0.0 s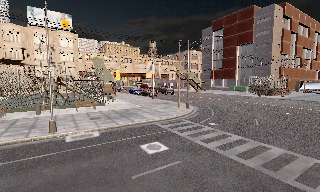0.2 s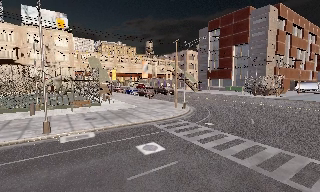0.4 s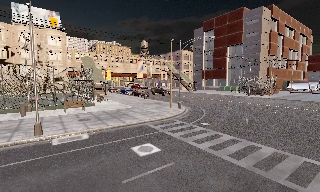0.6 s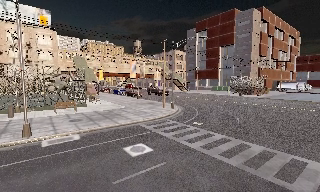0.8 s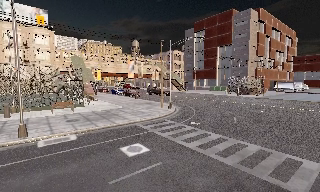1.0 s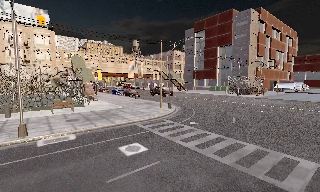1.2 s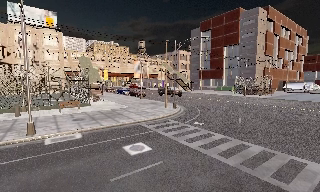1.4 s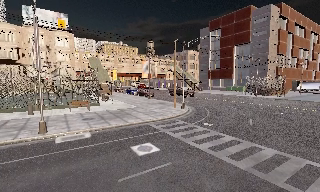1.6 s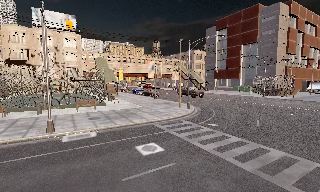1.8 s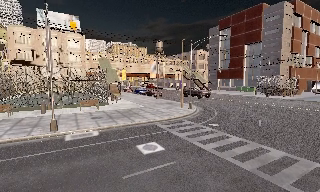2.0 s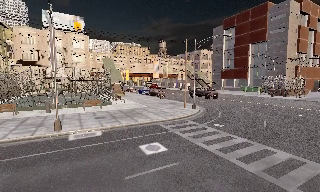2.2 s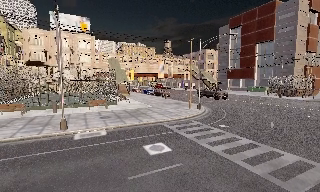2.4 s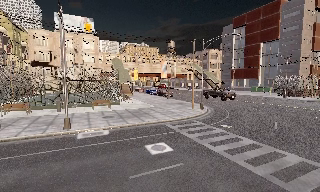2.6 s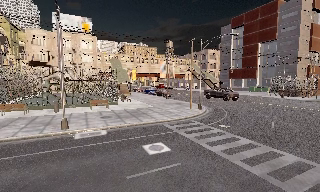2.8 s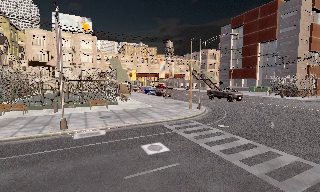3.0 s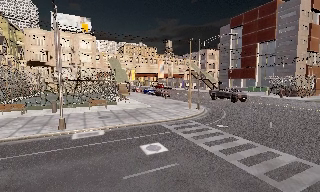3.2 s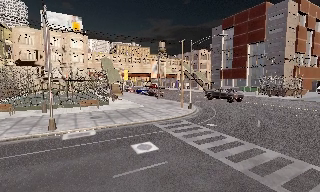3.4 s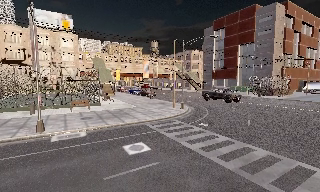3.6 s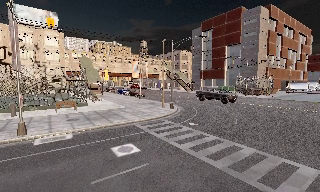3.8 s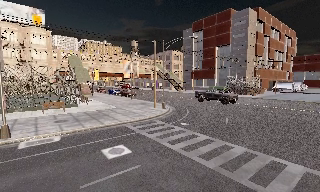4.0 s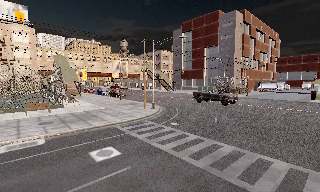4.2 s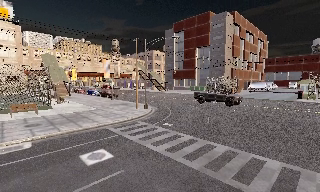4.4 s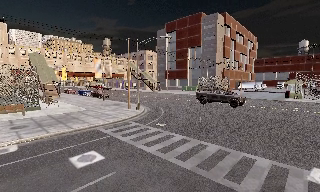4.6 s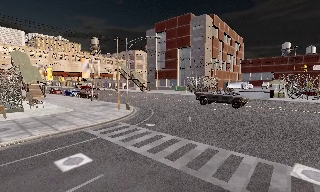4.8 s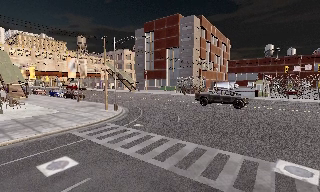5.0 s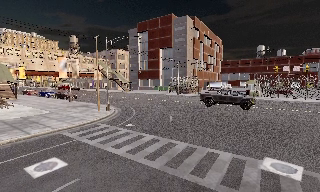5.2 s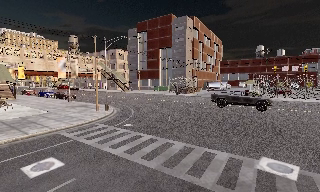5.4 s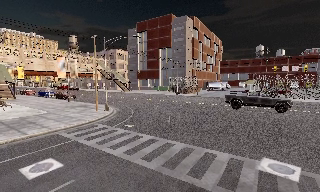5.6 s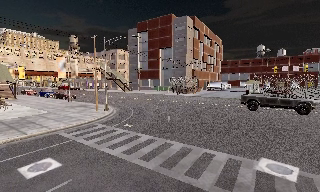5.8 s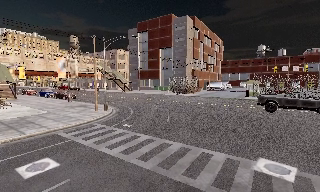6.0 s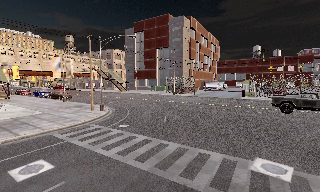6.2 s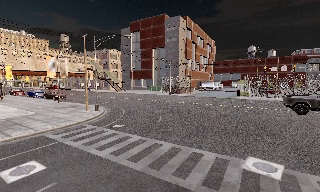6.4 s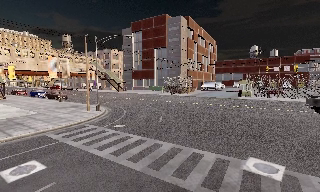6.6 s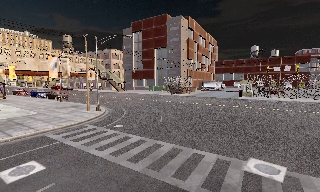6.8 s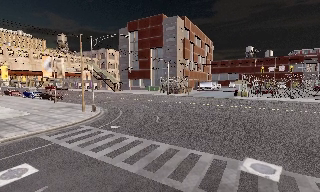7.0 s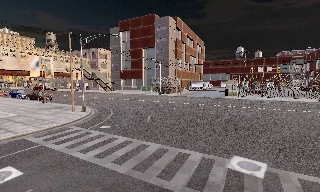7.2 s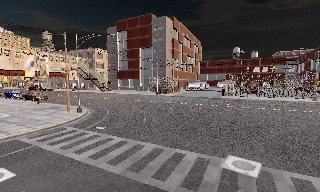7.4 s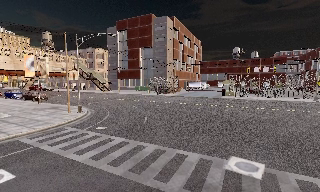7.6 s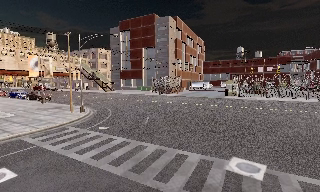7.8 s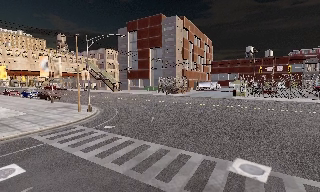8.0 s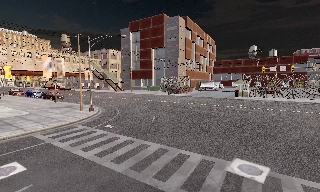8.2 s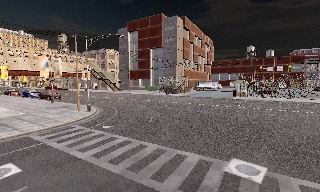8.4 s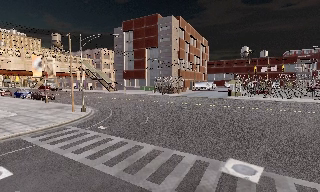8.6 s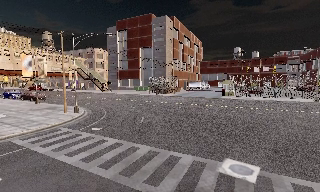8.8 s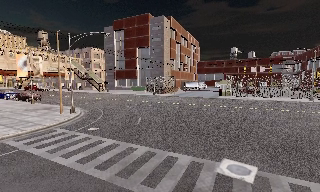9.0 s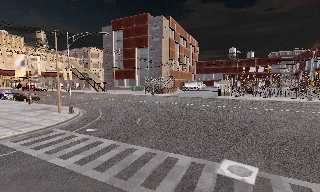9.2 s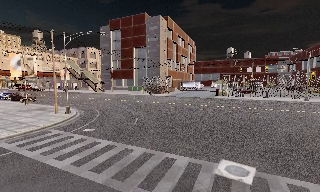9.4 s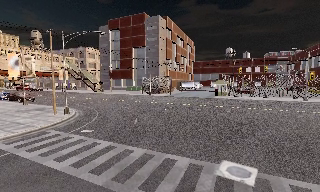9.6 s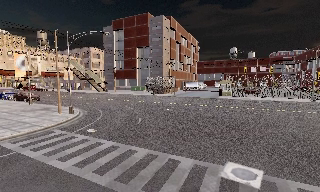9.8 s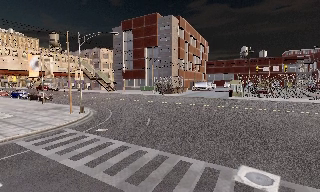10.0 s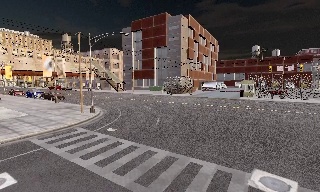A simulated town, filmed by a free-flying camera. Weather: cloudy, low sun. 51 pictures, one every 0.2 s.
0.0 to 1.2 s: The camera shifts only a little, or ends up much as it began.
1.2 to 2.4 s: The scene slides to the right, as the camera pans about 10 degrees to its left.
2.4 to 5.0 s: The camera pans to its right, which is clockwise from overhead, by about 30 degrees.
5.0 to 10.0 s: The camera travels forward and to its right, about 1.5 m, so what stands in front looms larger.
The film runs forward here.
